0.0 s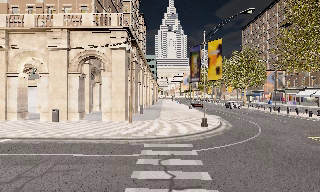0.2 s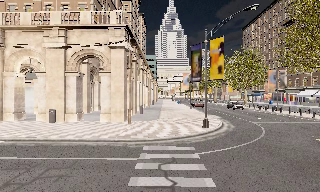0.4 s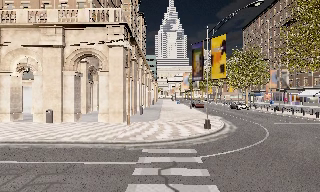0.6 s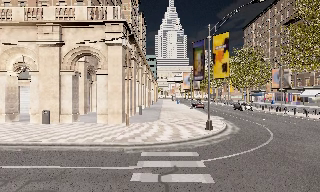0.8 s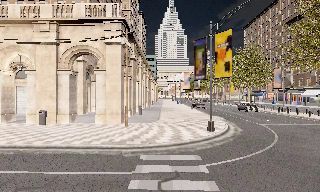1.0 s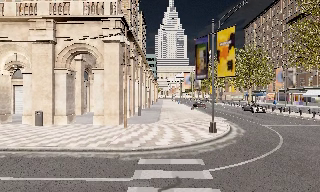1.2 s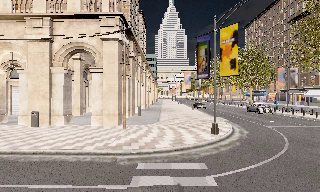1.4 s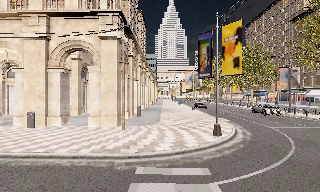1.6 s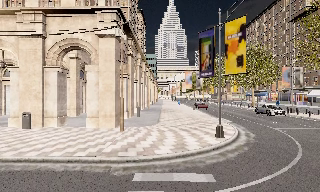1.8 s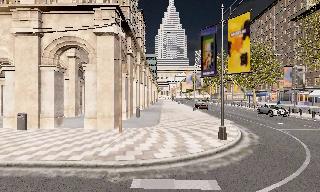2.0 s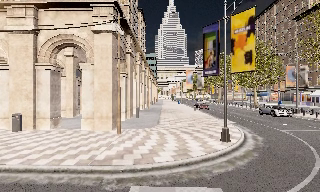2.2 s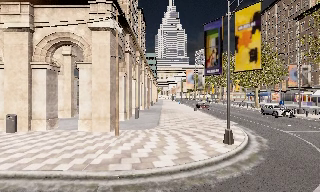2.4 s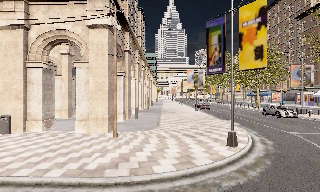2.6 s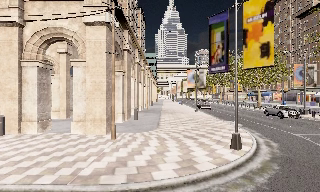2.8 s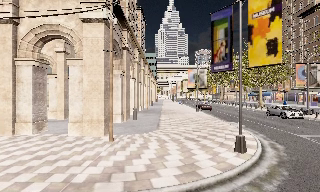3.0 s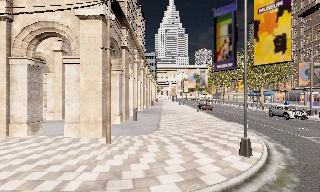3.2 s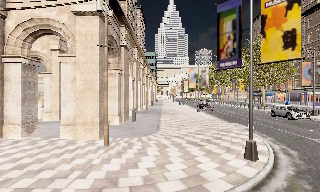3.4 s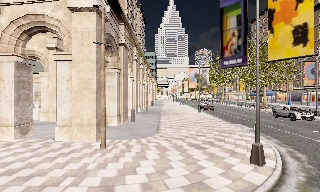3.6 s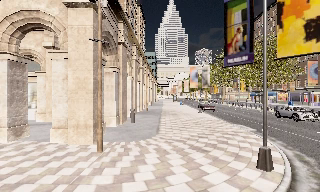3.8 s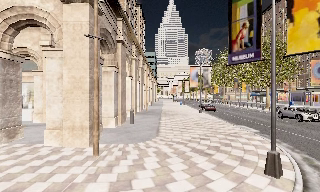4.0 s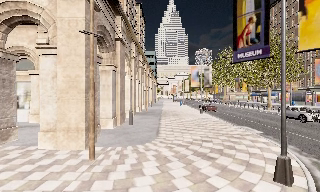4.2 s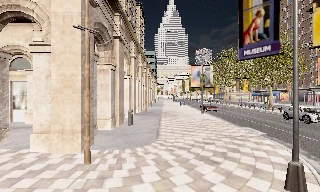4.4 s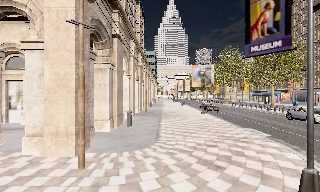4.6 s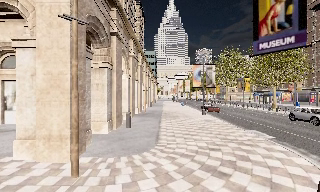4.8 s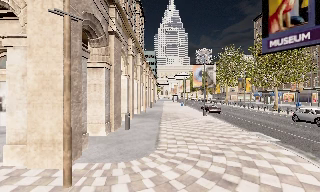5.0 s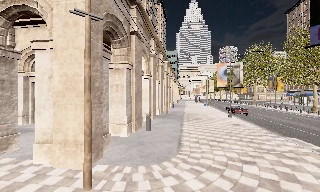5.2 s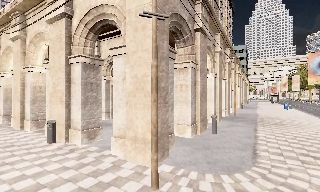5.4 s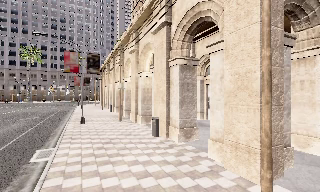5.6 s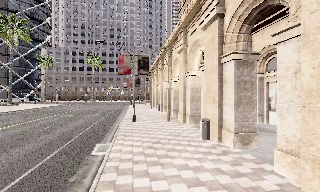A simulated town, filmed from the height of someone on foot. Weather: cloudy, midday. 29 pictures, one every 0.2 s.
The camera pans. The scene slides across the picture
to the right.
The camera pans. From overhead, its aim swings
counterclockwise.
0.0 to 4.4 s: The camera travels forward, about 9 m, so what stands in front looms larger.
4.4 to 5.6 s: The camera pans to its left, which is counterclockwise from overhead, by about 80 degrees. It travels forward, about 2.5 m.
The film runs forward here.
